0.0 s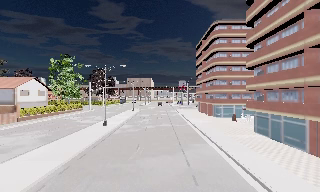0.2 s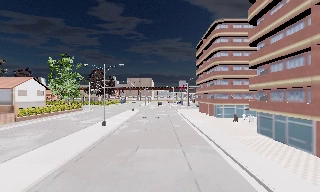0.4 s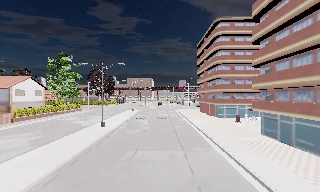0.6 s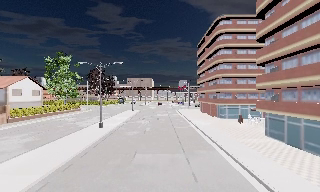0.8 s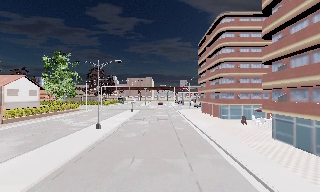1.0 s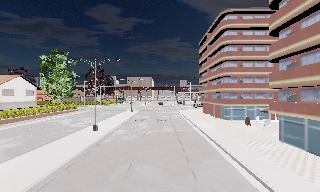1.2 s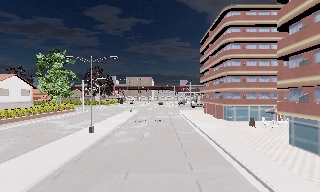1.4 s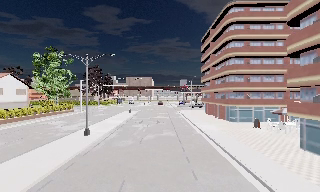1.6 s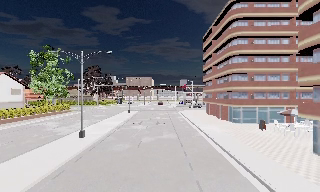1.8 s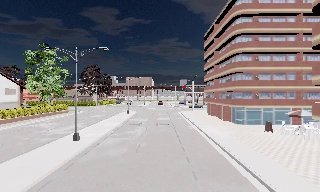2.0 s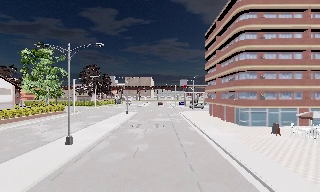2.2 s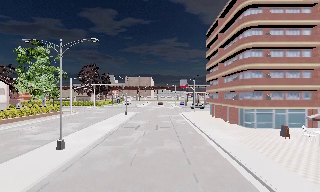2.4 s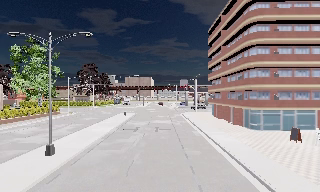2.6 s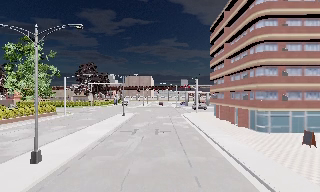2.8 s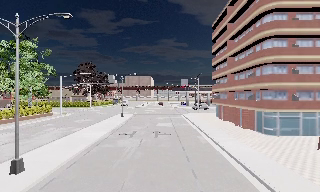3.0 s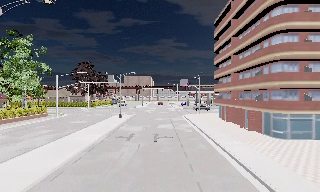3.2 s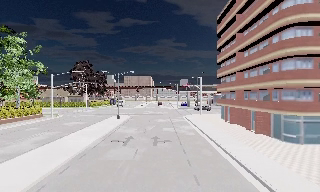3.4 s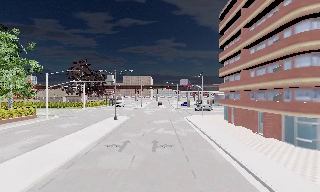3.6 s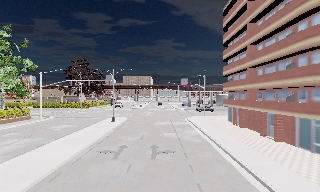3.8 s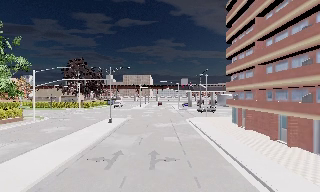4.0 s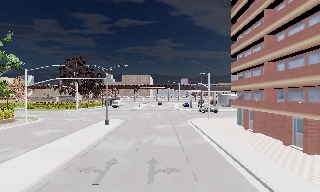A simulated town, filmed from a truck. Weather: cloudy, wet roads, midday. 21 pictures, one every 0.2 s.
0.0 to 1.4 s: The camera travels forward, about 6 m, so what stands in front looms larger. It gains speed.
1.4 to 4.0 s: The camera travels forward, about 16 m, so what stands in front looms larger.
The film runs forward here.
